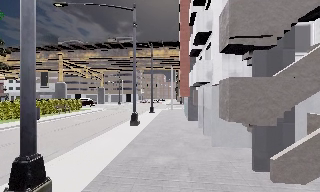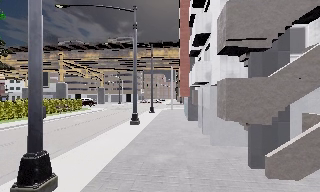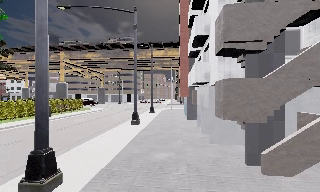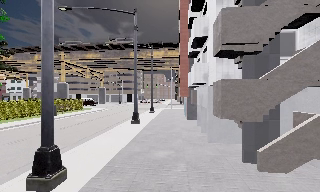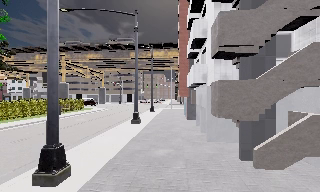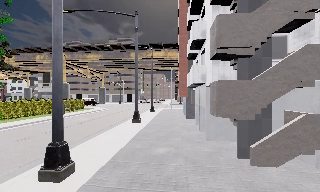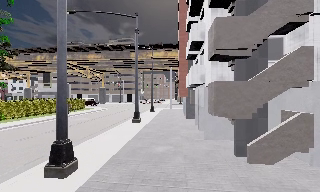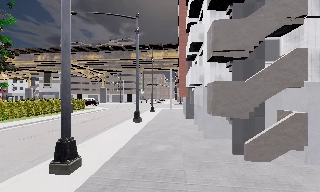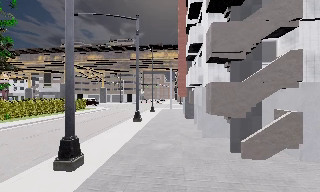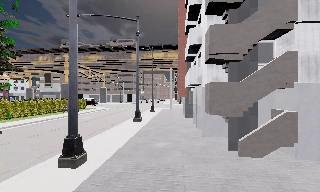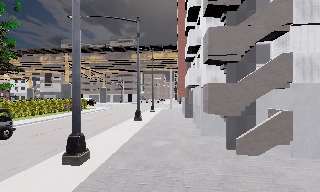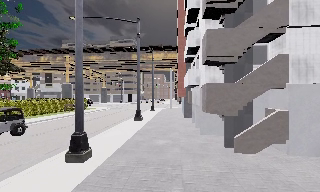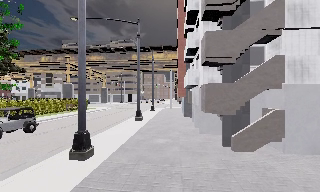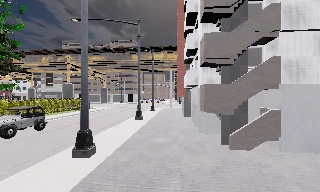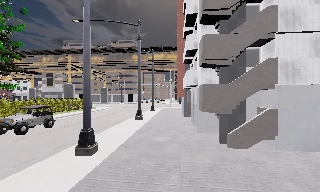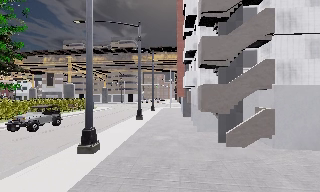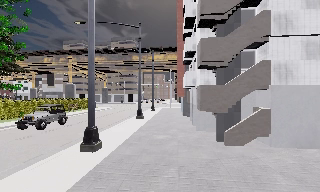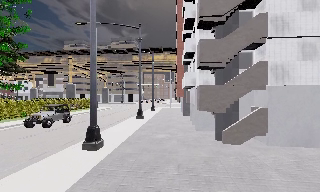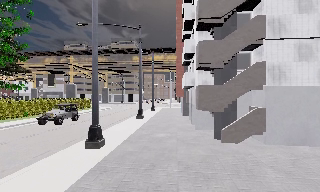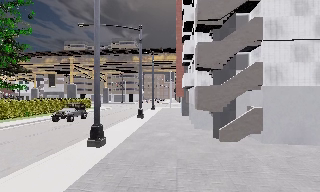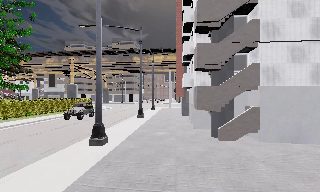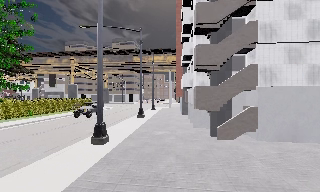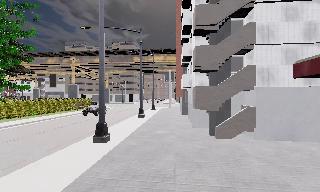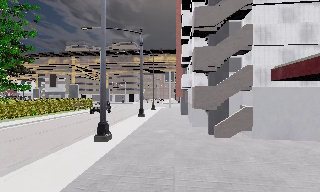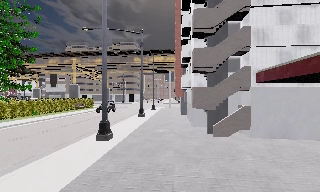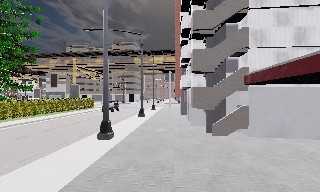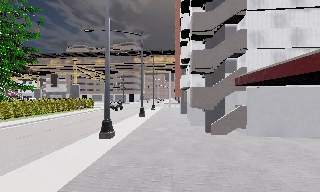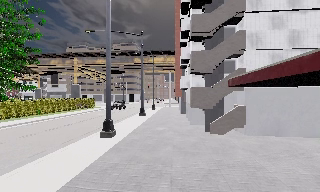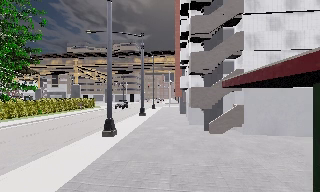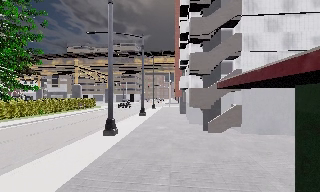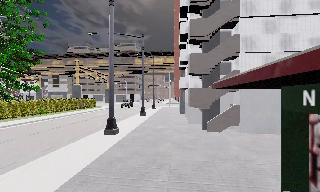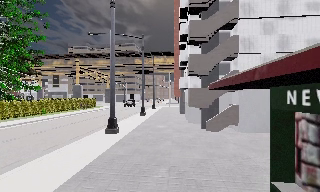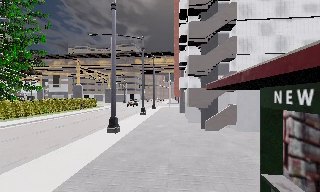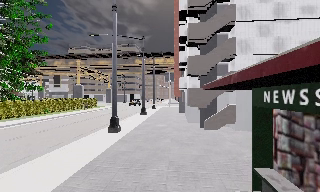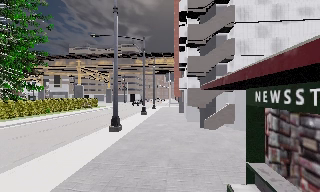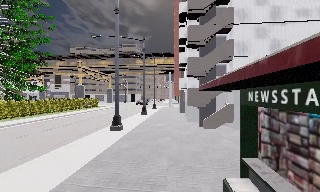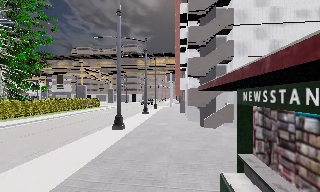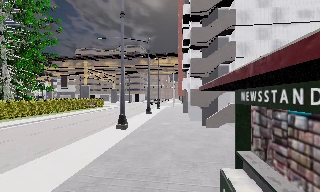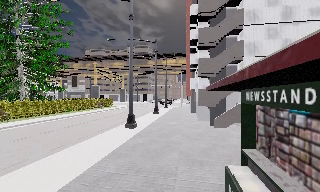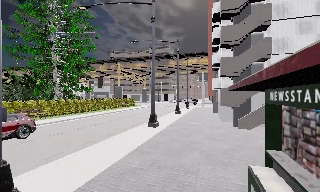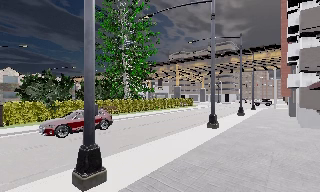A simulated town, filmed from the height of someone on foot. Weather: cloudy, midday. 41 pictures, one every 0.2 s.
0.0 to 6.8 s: The camera travels backward, about 8 m, so what stands in front gets smaller.
6.8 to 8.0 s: The scene slides to the right, as the camera pans about 30 degrees to its left. It travels backward, about 1.5 m.
The film runs backward here.
